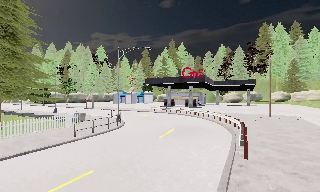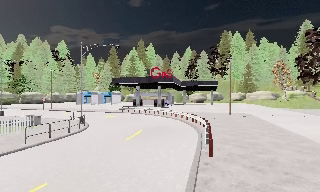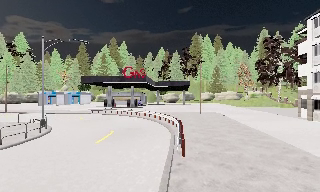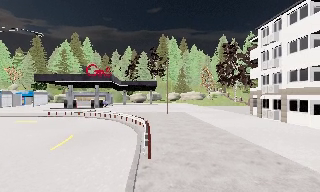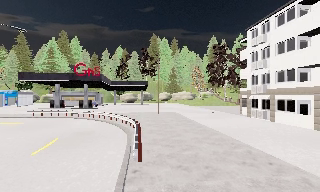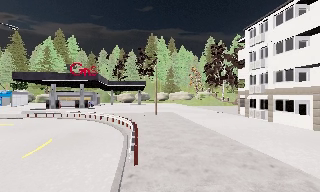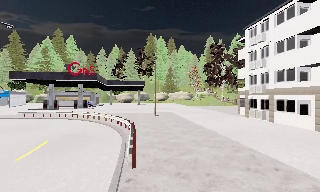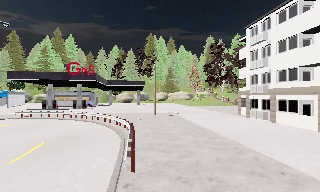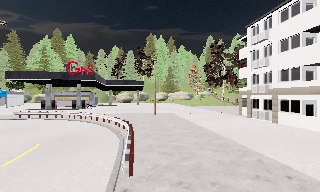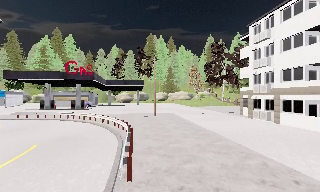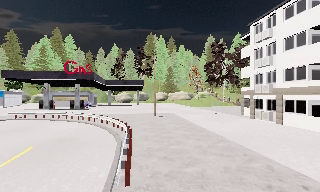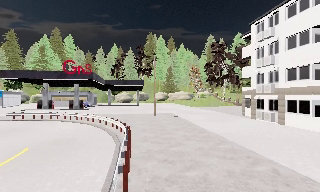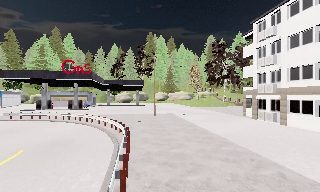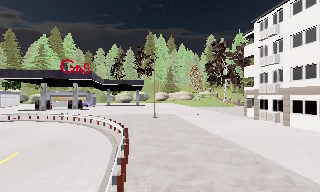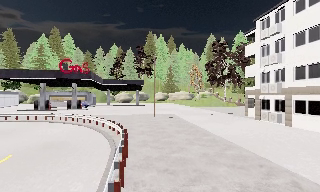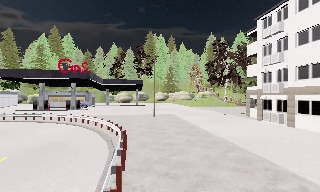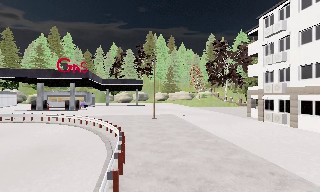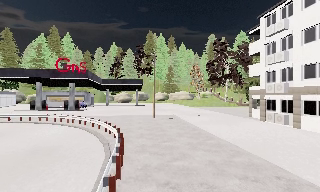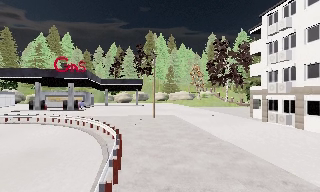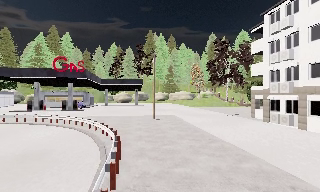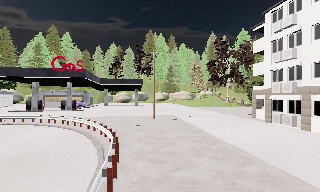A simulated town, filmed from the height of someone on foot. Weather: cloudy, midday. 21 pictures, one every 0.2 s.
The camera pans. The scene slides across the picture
to the left.
The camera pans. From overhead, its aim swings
clockwise.
0.0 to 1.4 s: The scene slides to the left, as the camera pans about 35 degrees to its right. It travels forward, about 2 m.
1.4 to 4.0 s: The camera travels forward, about 3.5 m, so what stands in front looms larger.
The film runs forward here.
